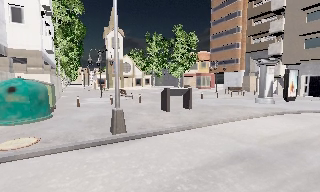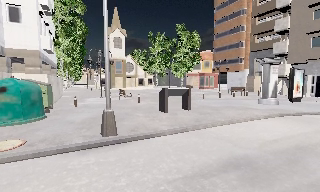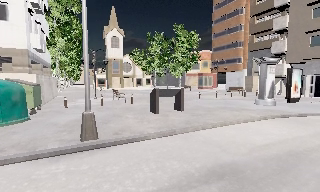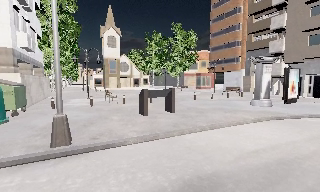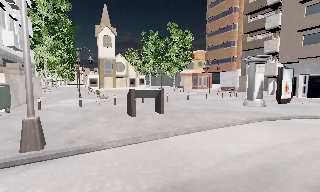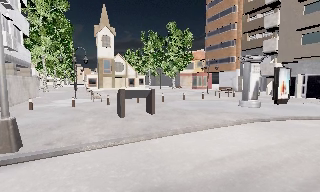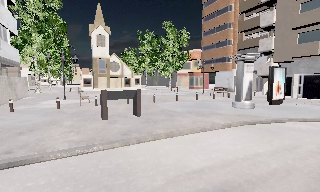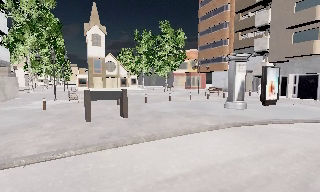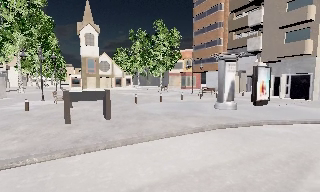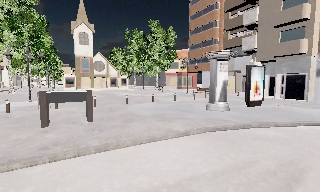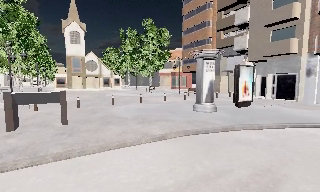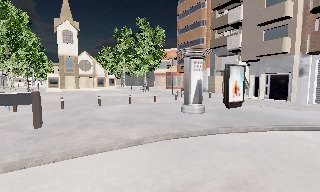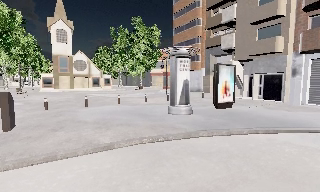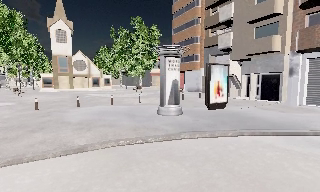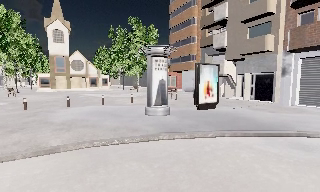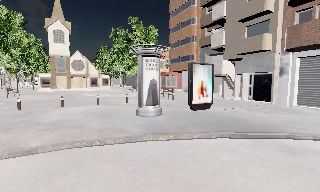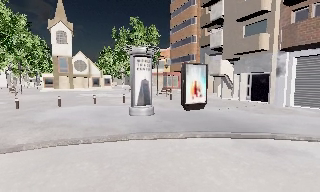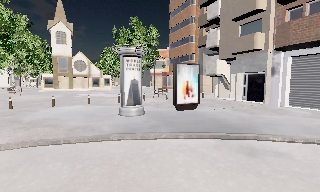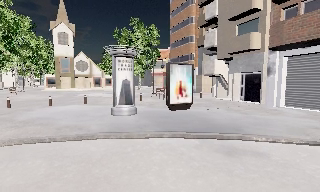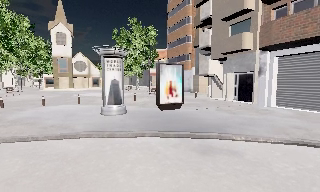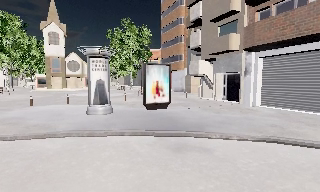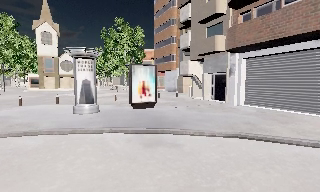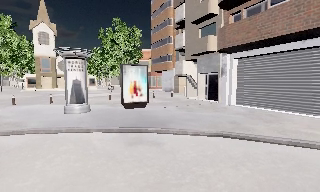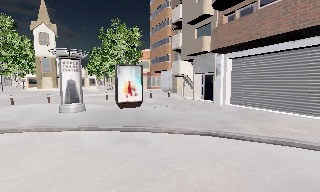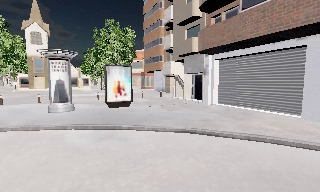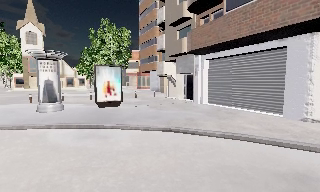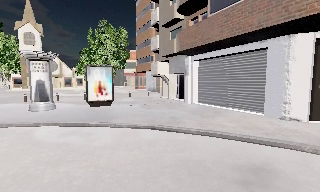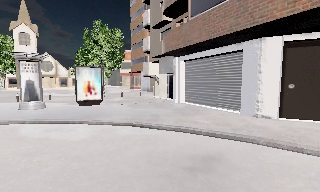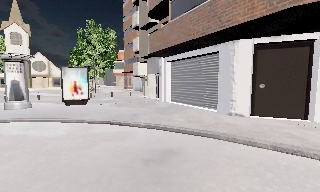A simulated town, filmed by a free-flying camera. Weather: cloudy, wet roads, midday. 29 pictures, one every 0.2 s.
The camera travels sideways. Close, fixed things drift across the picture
to the left.
0.0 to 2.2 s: The camera travels to its right and forward, about 6 m, so close, fixed things drift to the left.
2.2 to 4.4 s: The camera travels to its right, about 6 m, so close, fixed things drift to the left.
4.4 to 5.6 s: The camera travels to its right and backward, about 4 m, so close, fixed things drift to the left. It gains speed.
The film runs forward here.
